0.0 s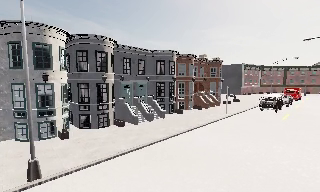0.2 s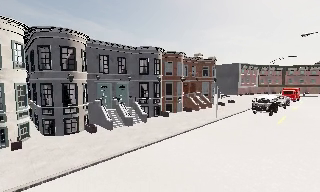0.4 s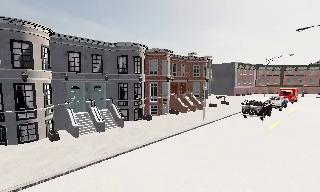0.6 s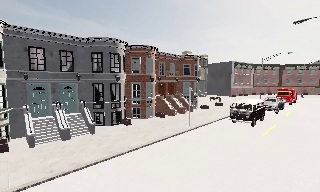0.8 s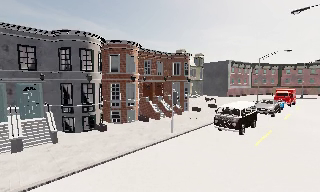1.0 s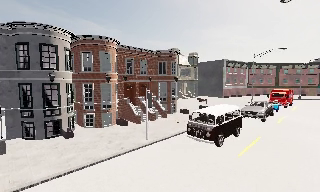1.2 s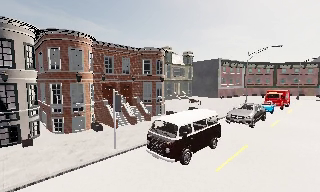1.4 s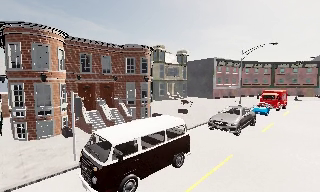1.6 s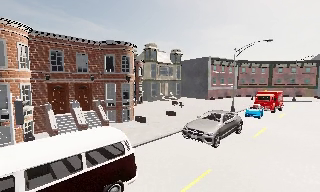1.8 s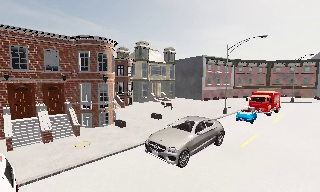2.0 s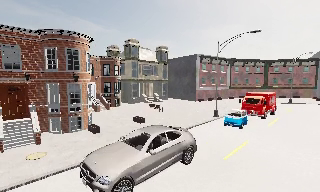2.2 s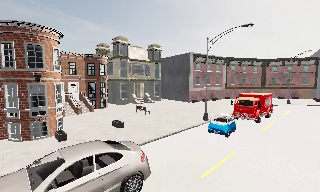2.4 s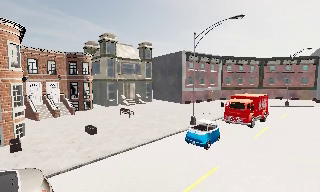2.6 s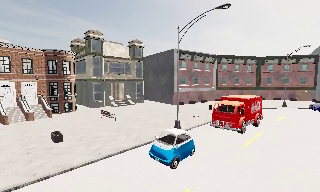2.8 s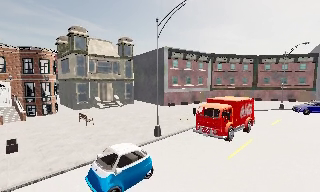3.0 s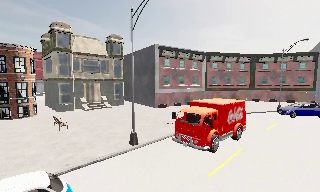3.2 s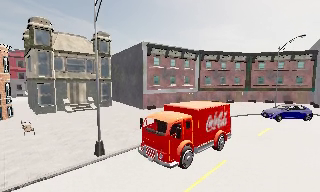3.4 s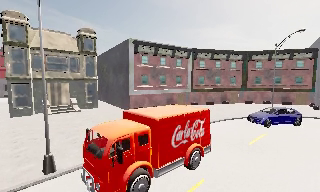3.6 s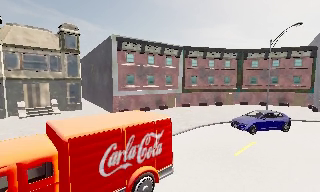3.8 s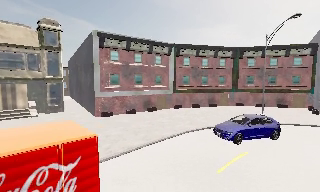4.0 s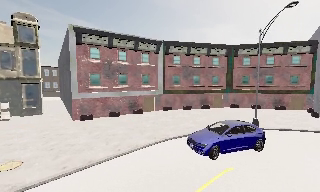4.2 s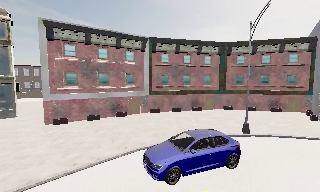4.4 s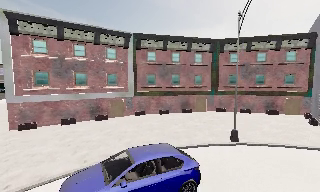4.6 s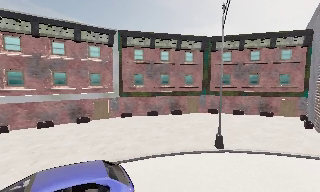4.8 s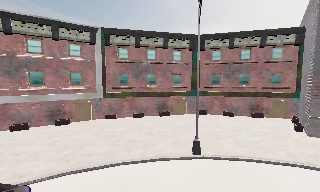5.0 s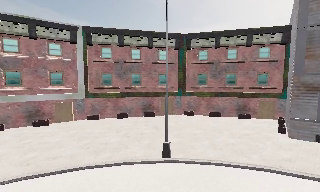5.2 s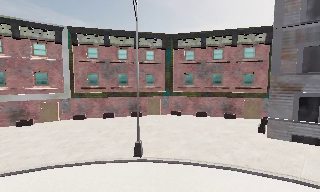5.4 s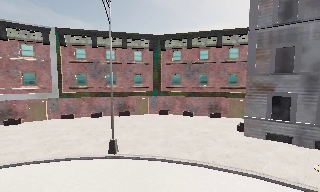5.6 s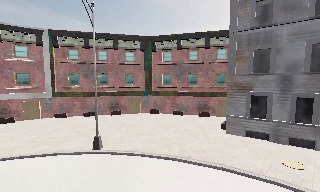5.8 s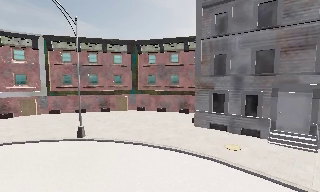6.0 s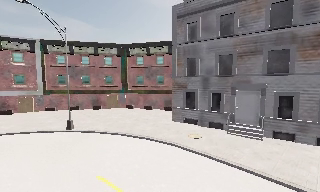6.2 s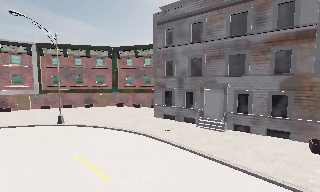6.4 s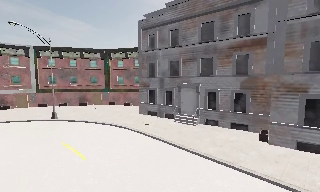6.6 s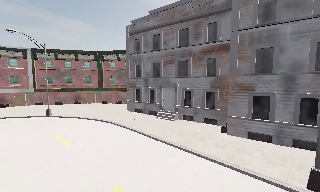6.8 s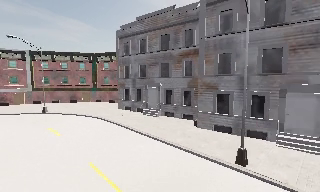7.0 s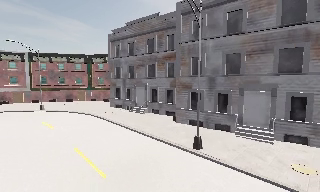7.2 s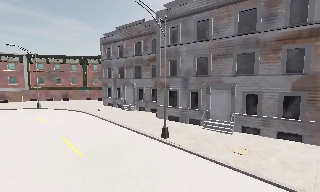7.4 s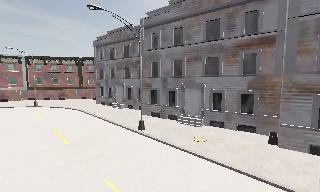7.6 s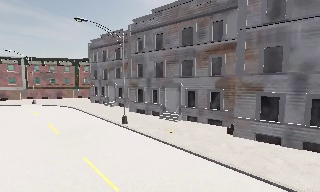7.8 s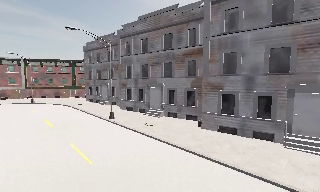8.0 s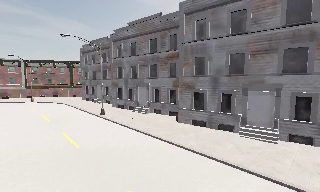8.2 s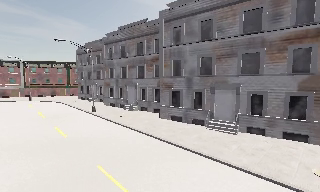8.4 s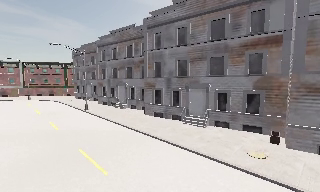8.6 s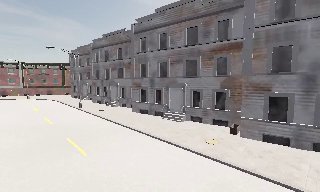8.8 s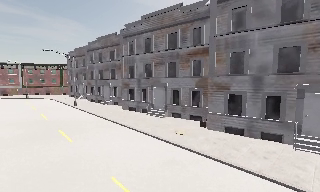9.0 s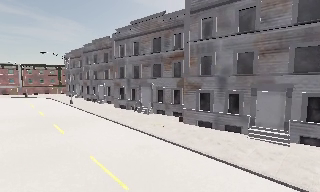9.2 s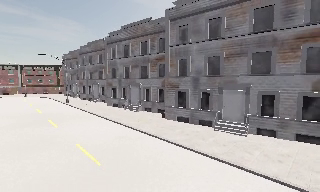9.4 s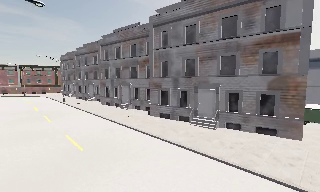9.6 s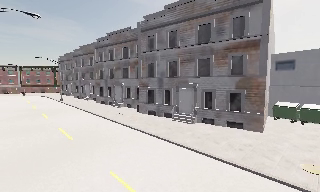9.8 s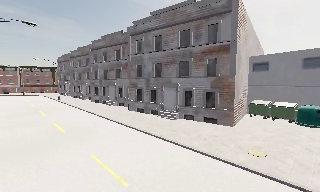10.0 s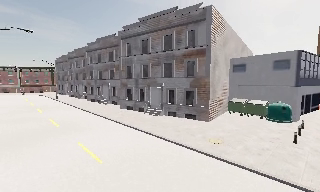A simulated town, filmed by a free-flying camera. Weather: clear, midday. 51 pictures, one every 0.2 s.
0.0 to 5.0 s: The camera travels to its right and forward, about 50 m, so close, fixed things drift to the left.
5.0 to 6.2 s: The camera travels to its right and backward, about 11 m, so close, fixed things drift to the left. It gains speed.
6.2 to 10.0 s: The camera travels backward and to its right, about 45 m, so what stands in front gets smaller.
The film runs forward here.
